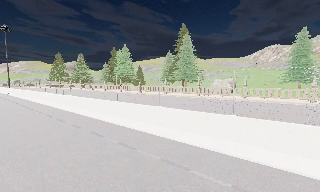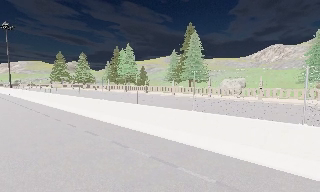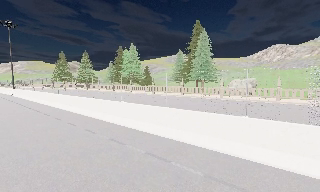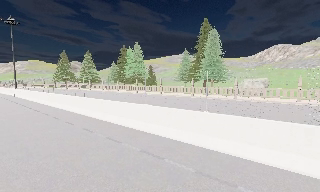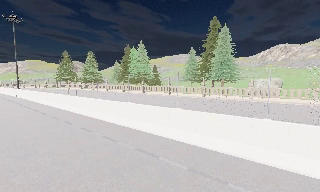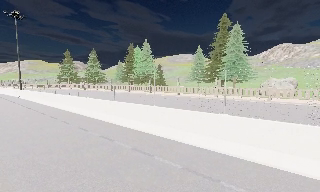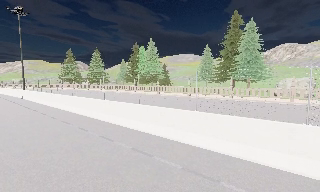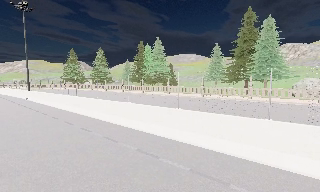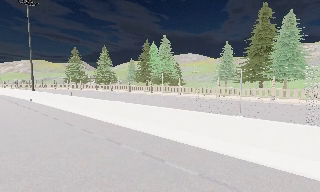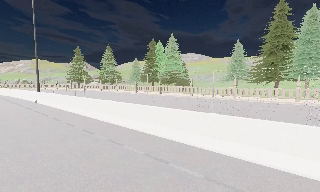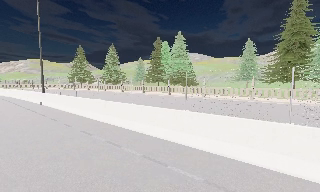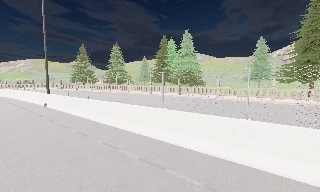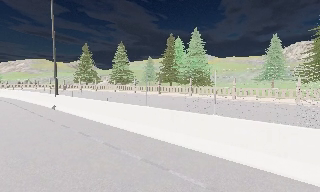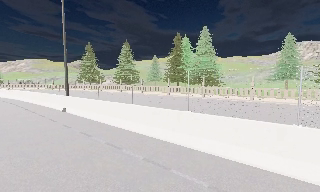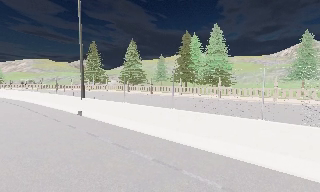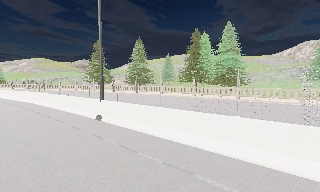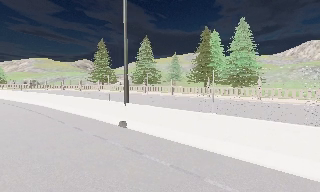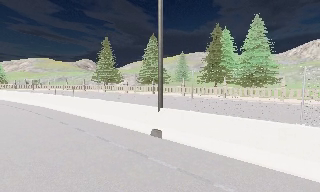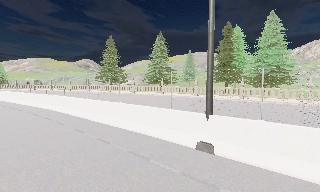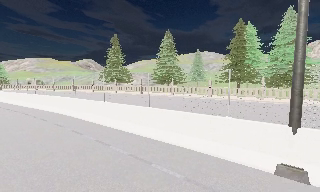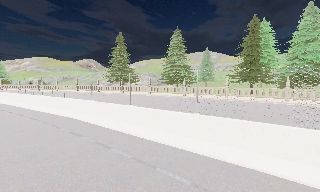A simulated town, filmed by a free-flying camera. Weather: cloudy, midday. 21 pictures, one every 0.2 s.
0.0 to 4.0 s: The camera travels to its left and forward, about 40 m, so close, fixed things drift to the right.
The film runs backward here.
